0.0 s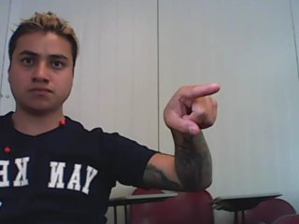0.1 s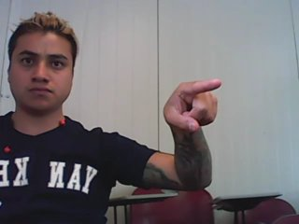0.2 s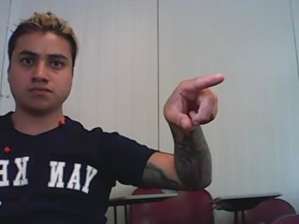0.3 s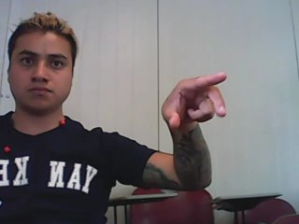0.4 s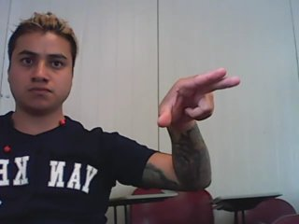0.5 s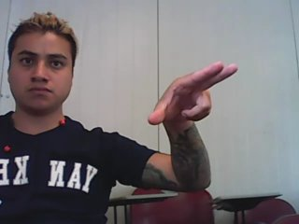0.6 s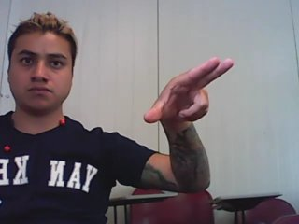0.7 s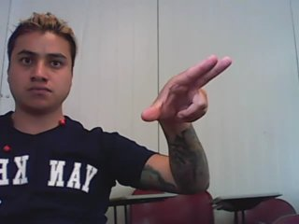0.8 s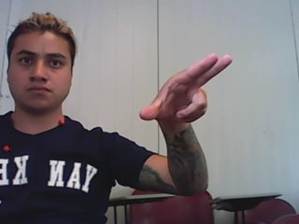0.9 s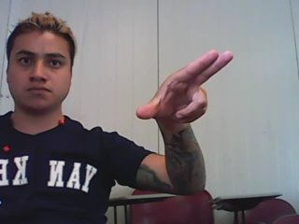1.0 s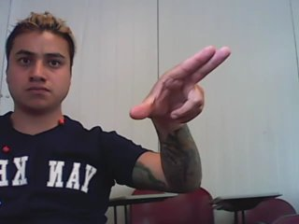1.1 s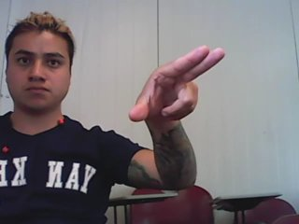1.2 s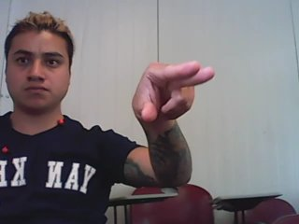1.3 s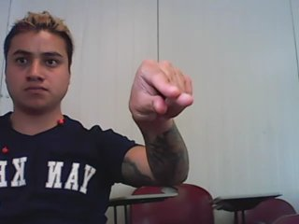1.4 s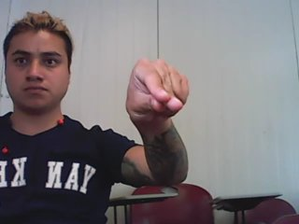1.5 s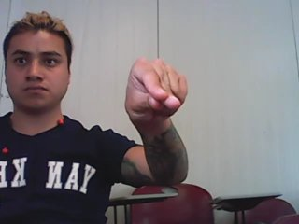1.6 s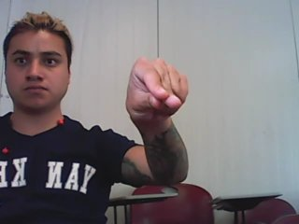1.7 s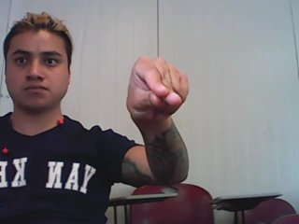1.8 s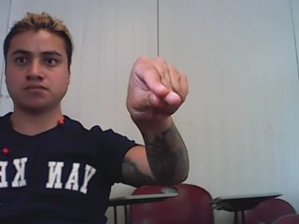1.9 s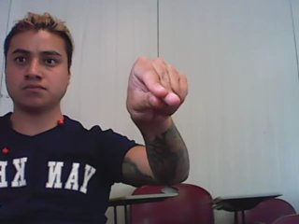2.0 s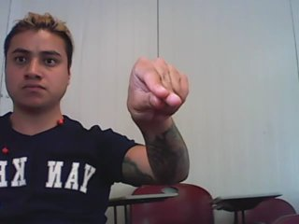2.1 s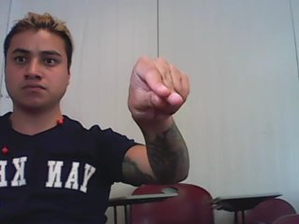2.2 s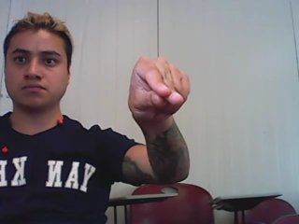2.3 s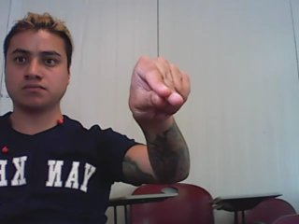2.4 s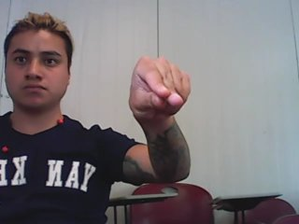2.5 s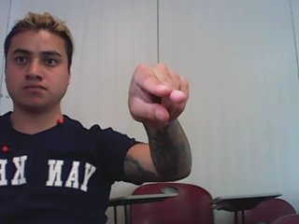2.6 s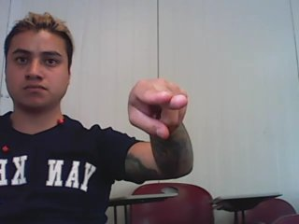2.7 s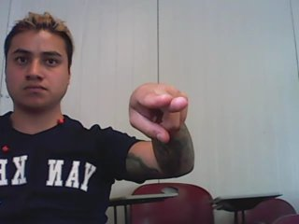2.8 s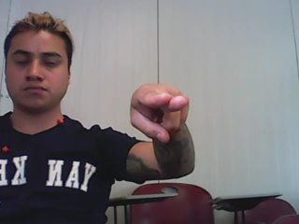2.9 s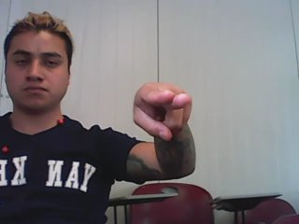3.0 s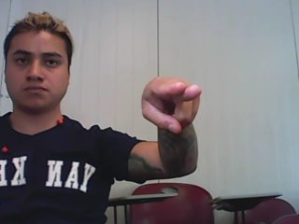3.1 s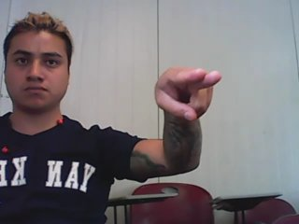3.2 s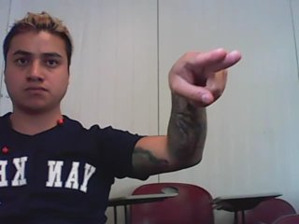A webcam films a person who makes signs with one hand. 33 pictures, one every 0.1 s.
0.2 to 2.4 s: Zoom out.
2.5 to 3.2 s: Pointing with two fingers.
